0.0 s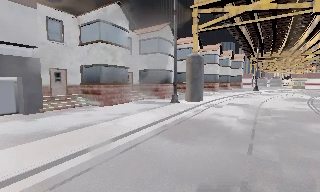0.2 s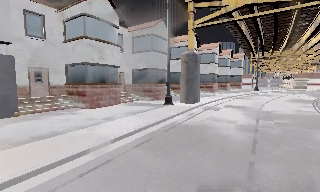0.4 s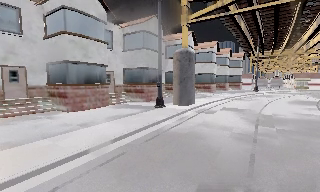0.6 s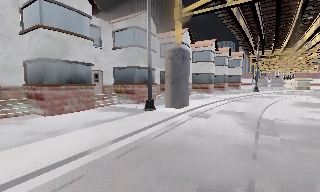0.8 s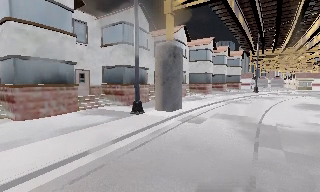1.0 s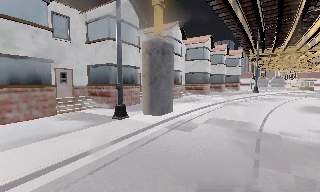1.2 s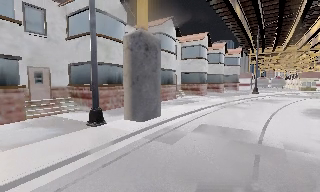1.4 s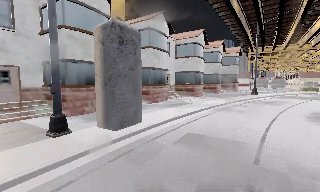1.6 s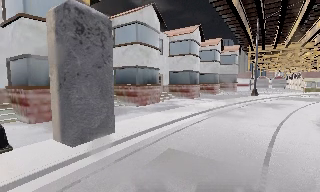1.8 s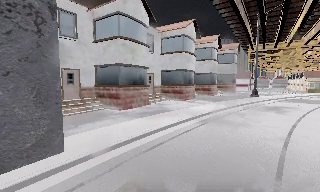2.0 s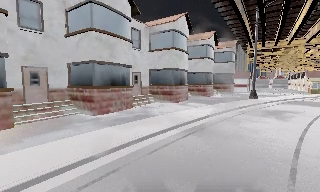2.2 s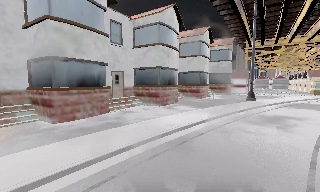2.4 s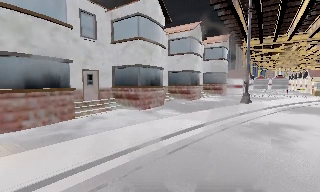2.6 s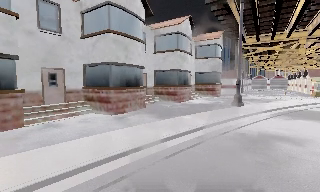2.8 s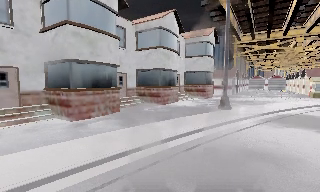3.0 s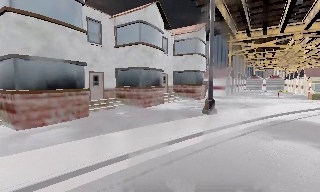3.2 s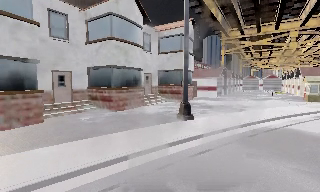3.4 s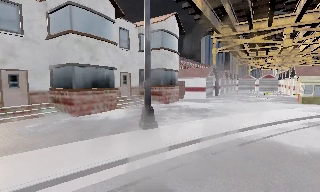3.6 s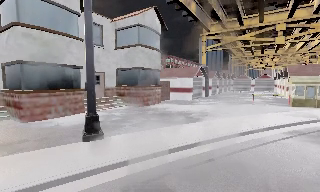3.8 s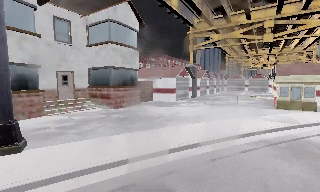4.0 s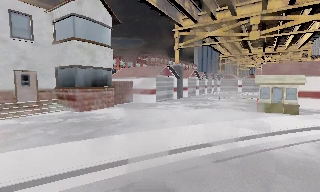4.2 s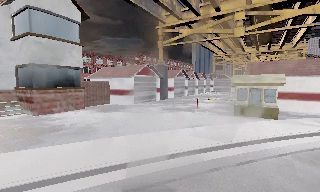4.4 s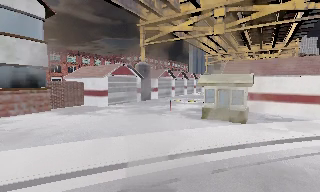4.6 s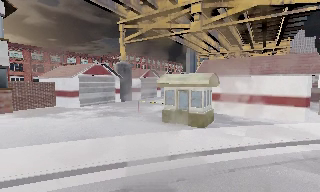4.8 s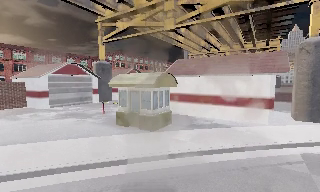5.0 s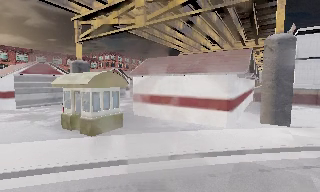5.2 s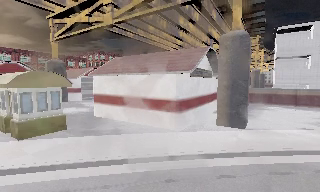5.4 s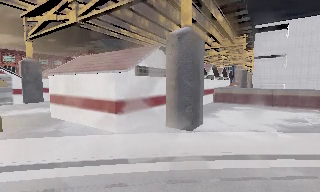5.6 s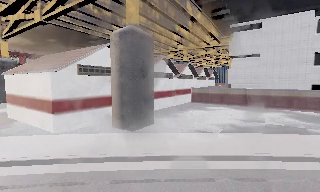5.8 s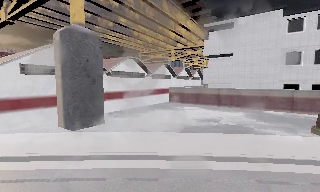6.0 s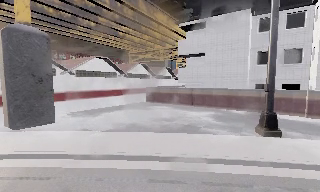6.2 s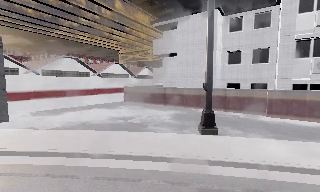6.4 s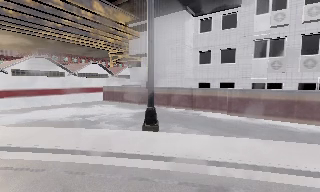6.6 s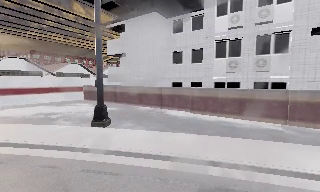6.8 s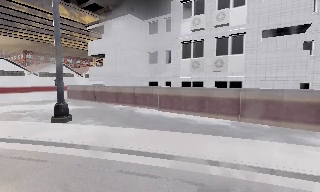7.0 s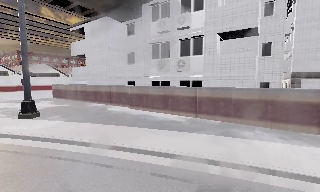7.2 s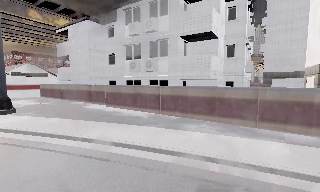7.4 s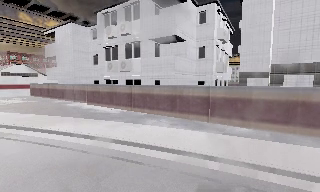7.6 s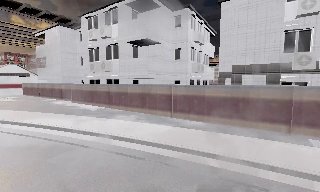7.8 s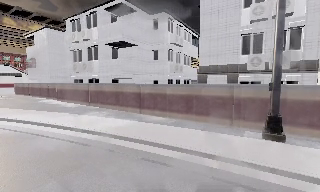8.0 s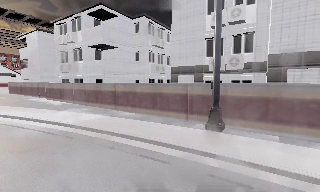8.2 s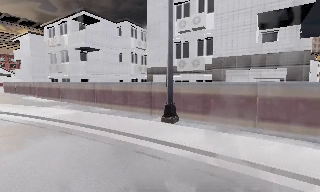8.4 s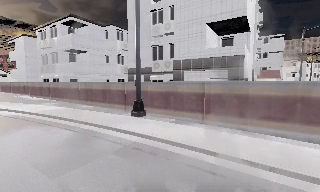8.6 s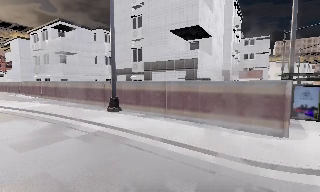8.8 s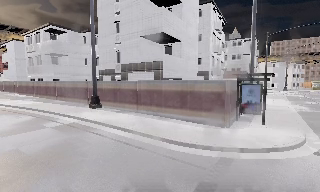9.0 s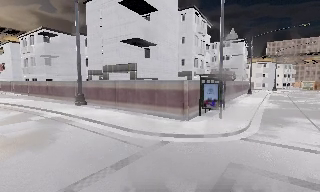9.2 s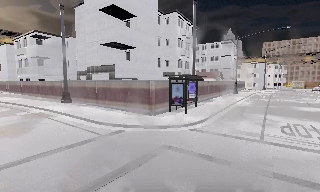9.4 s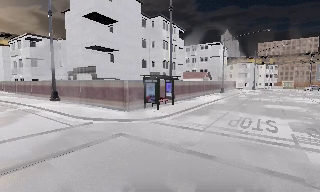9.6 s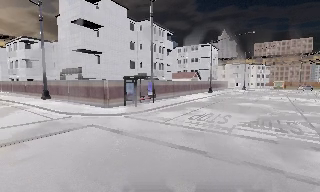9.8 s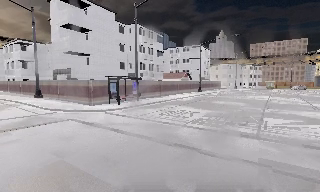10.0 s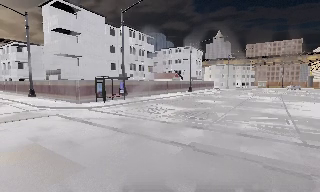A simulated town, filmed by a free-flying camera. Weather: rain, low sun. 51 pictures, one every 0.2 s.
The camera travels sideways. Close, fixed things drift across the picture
to the left.
0.0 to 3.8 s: The camera travels forward and to its right, about 35 m, so what stands in front looms larger. It gains speed.
3.8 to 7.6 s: The camera travels to its right, about 45 m, so close, fixed things drift to the left.
7.6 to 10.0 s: The camera travels to its right and backward, about 25 m, so close, fixed things drift to the left.
The film runs backward here.
